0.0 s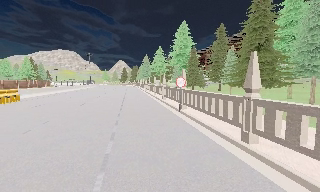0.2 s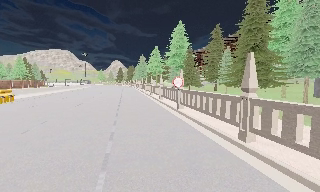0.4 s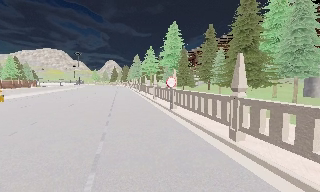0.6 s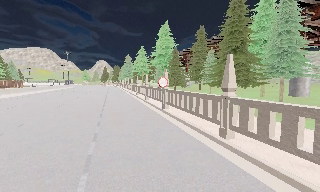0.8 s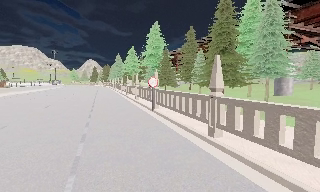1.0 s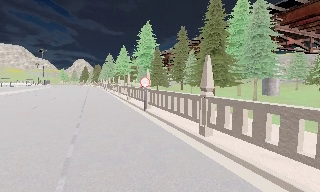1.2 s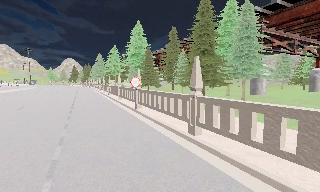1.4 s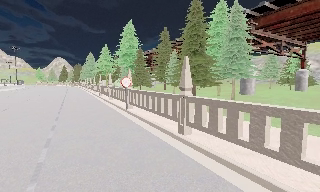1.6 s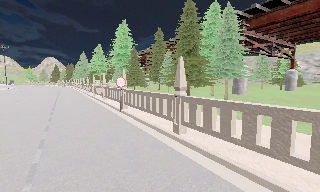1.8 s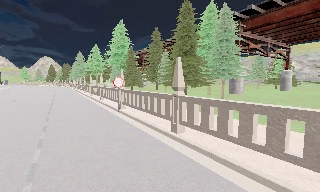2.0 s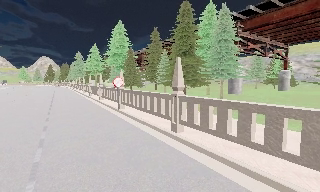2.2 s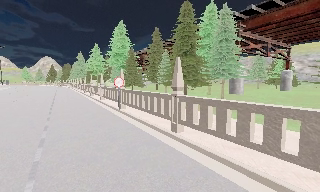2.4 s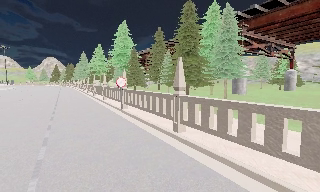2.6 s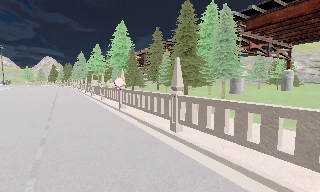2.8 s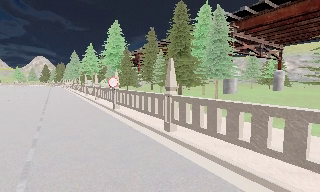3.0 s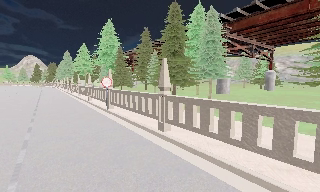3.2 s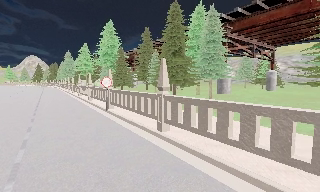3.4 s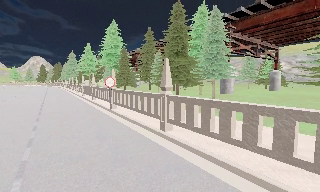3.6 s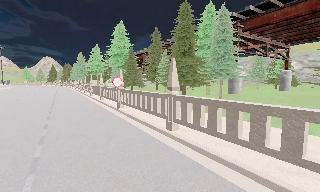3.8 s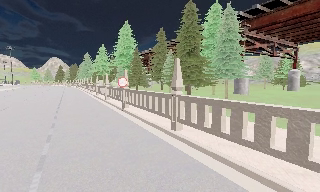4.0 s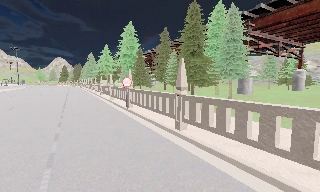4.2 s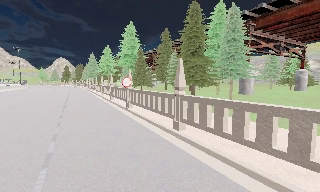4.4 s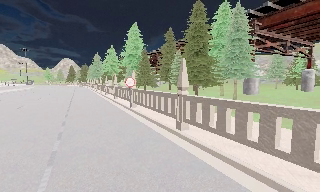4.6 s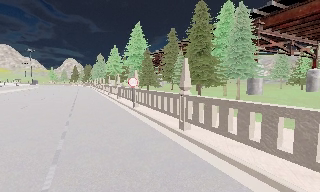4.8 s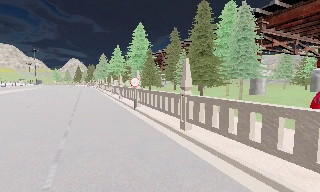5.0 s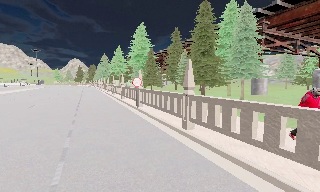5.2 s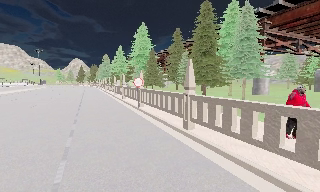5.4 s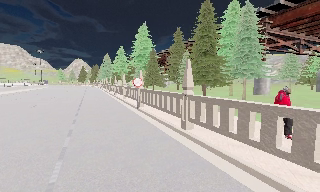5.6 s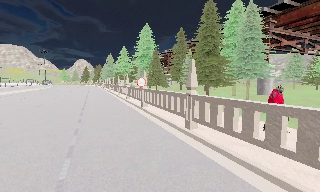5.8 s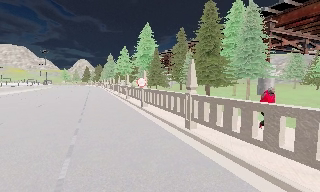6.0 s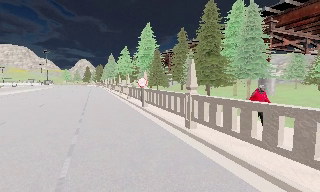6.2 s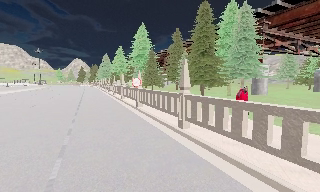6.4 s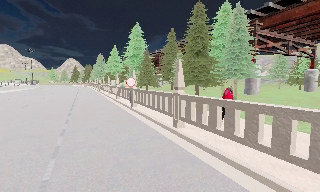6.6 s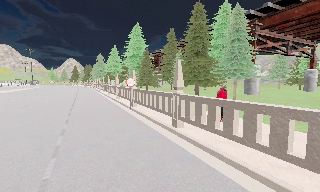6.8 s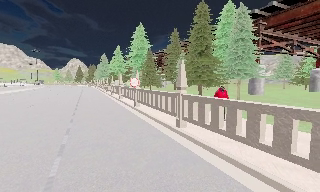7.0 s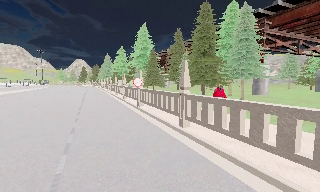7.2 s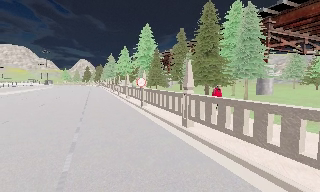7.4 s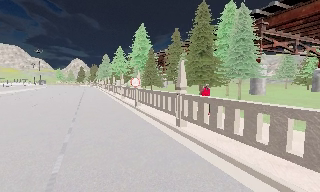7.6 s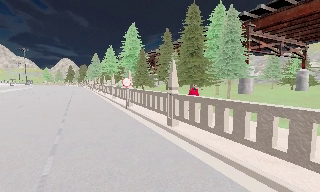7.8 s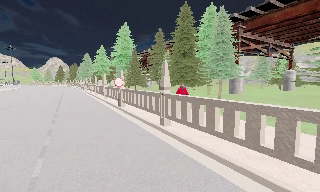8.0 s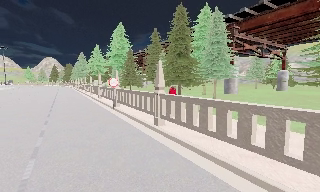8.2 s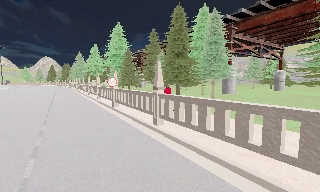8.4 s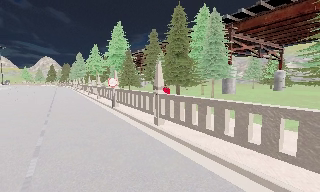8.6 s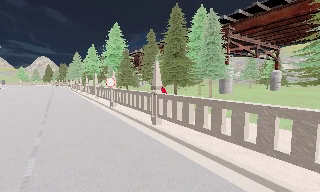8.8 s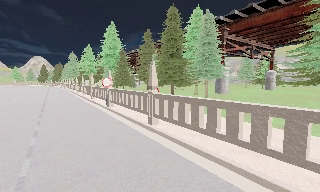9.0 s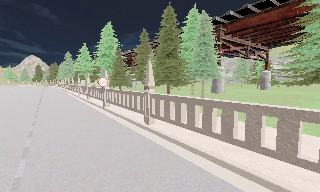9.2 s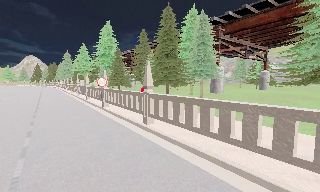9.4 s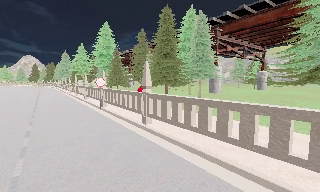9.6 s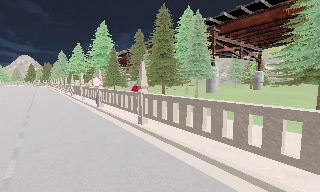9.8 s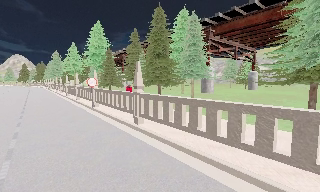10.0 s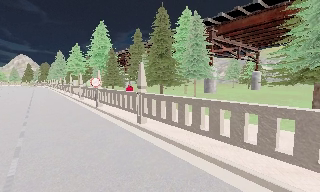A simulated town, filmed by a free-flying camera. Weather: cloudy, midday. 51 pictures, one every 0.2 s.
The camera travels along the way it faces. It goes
backward.
0.0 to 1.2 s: The camera pans to its right, which is clockwise from overhead, by about 15 degrees.
1.2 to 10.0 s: The scene slides to the left, as the camera pans about 10 degrees to its right. It travels backward and to its right, about 2 m, so what stands in front gets smaller.
The film runs backward here.
